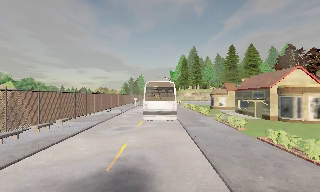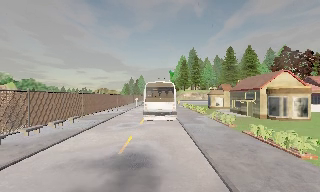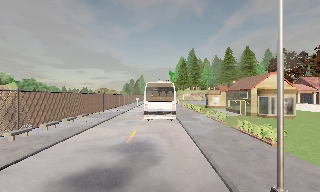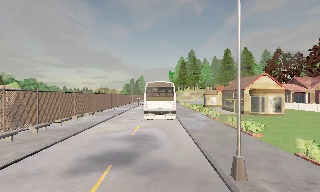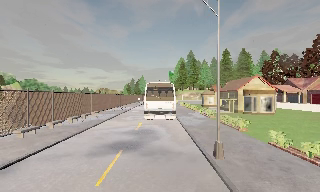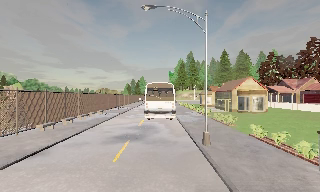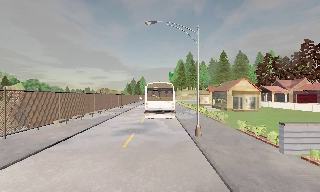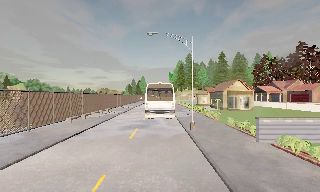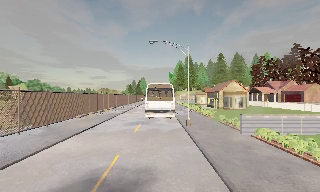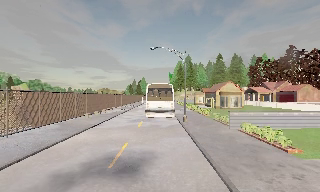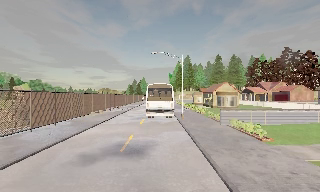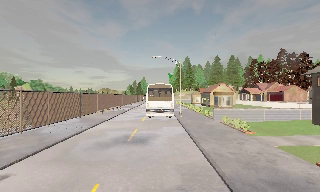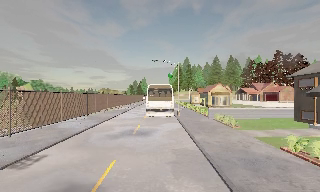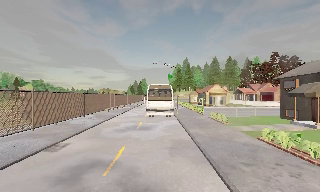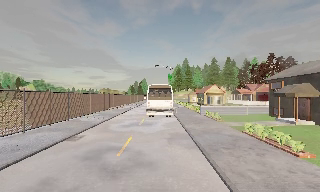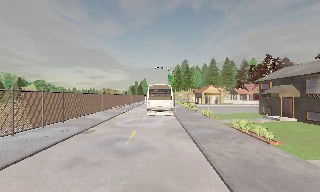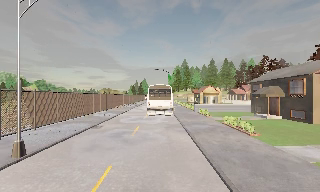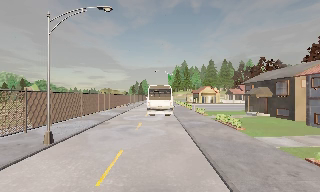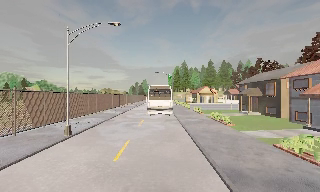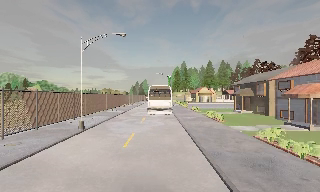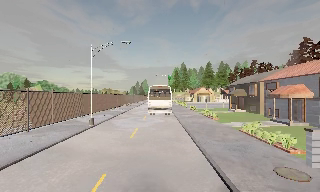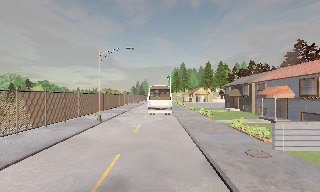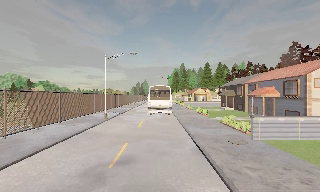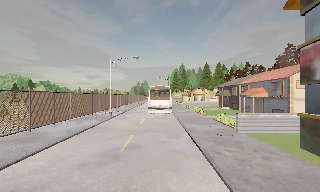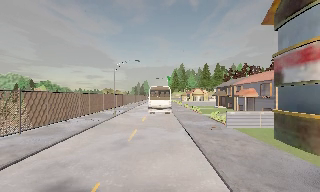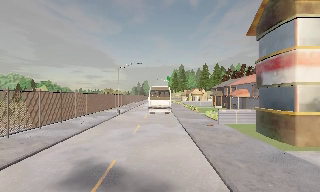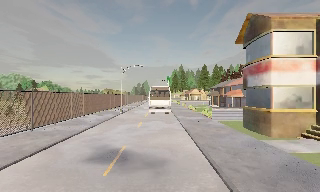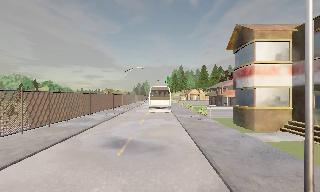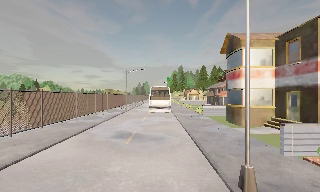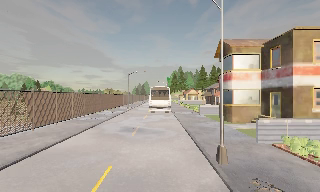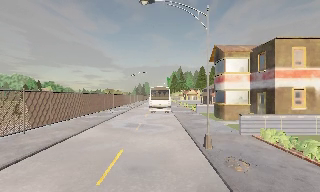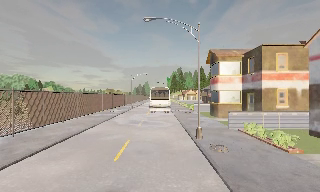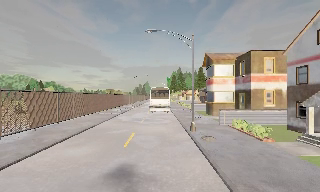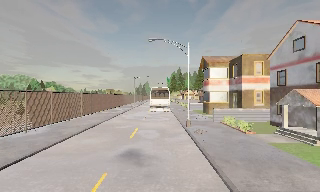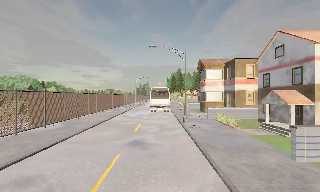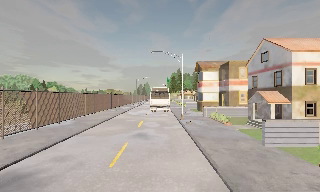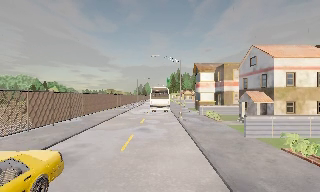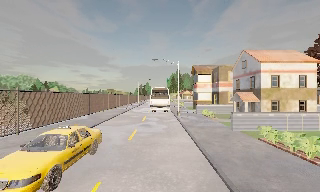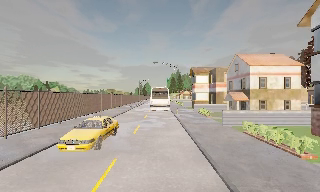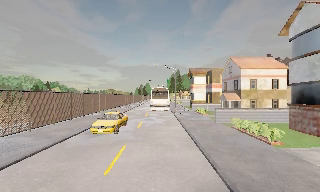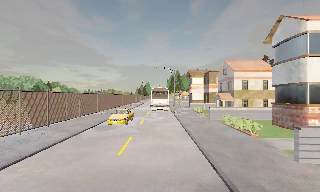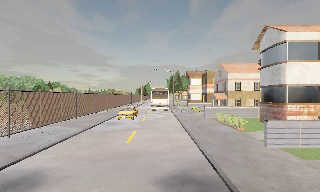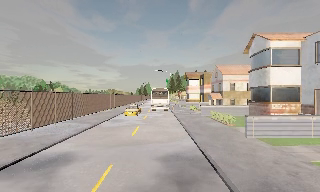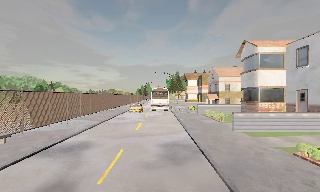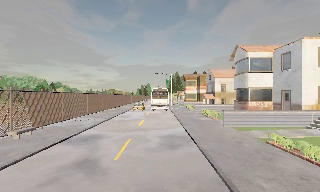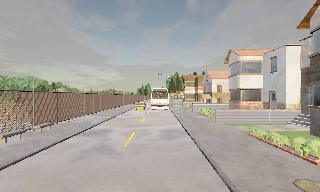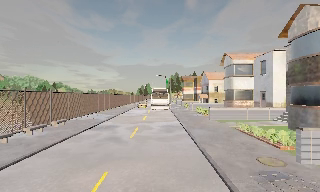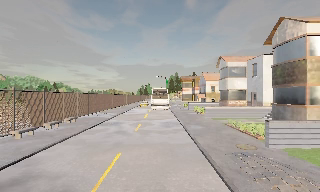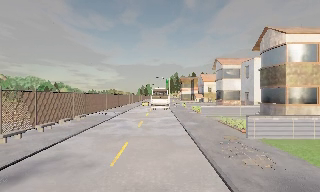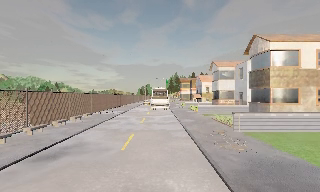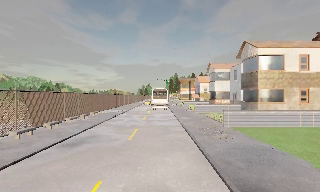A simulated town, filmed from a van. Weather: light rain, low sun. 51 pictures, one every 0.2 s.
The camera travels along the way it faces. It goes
backward.
0.0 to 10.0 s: The camera travels backward, about 95 m, so what stands in front gets smaller.
The film runs backward here.
